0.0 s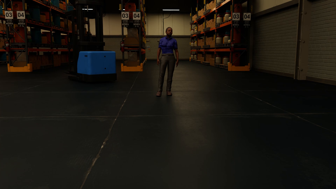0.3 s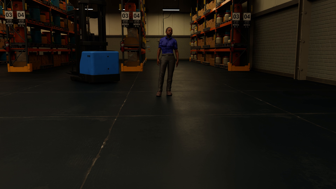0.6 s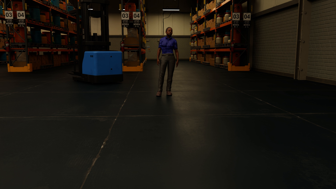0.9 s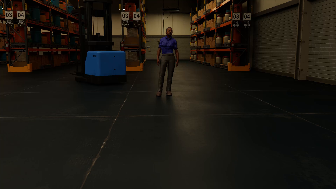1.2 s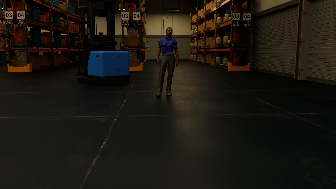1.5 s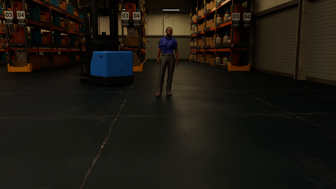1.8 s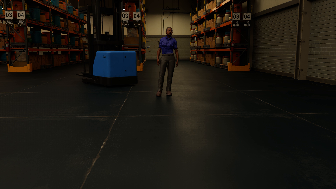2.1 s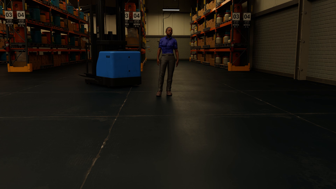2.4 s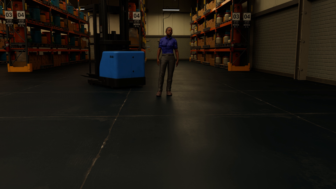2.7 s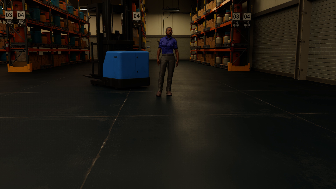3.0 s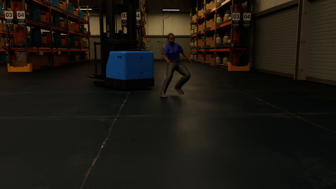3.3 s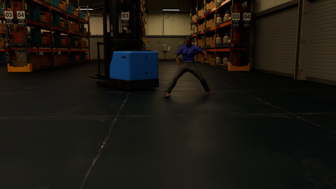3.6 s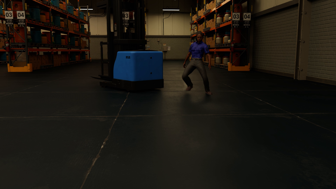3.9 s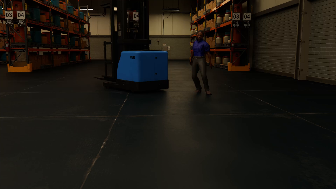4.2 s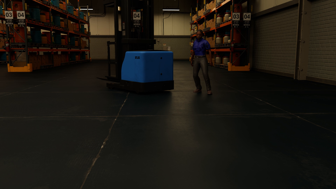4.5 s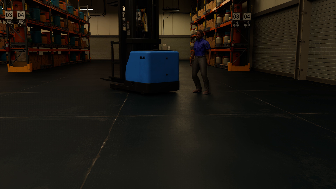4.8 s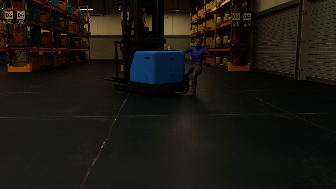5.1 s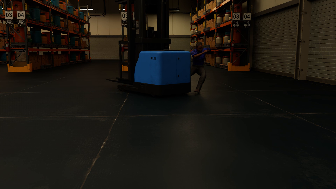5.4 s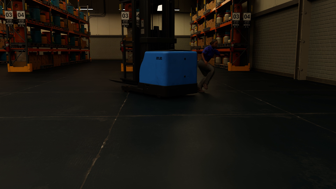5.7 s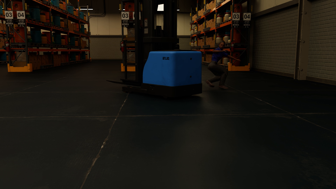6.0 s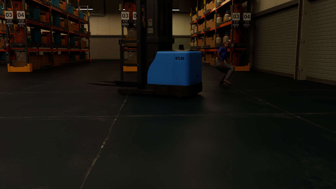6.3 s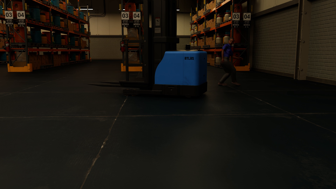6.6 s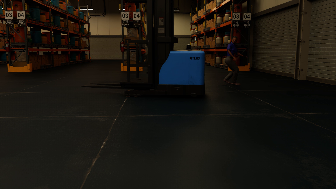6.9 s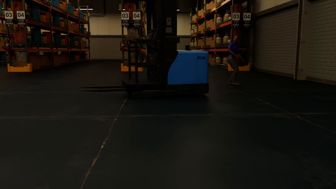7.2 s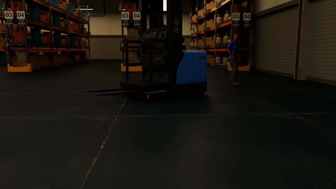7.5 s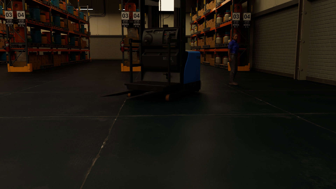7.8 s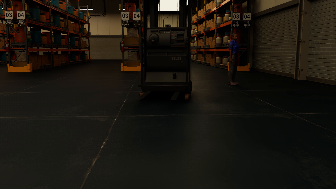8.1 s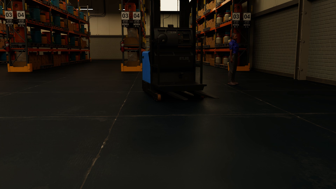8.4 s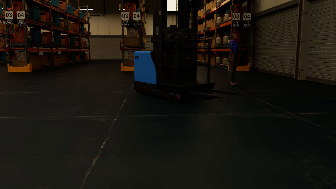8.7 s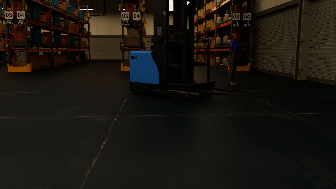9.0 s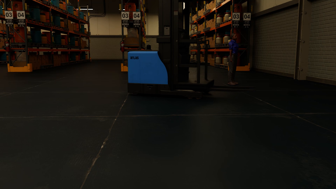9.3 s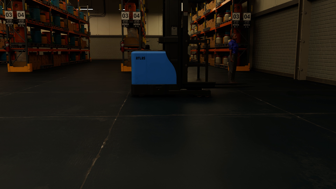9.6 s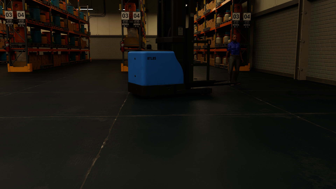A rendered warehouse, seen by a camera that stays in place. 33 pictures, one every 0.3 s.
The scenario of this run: Near miss between a forklift and a person.
